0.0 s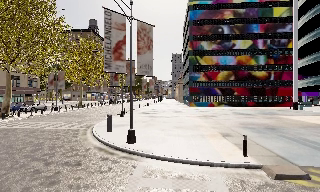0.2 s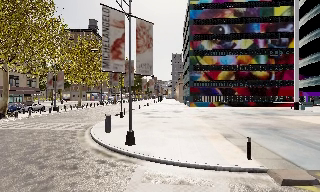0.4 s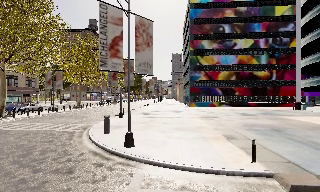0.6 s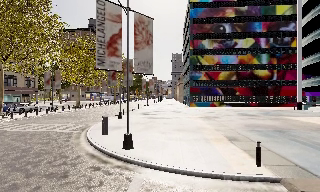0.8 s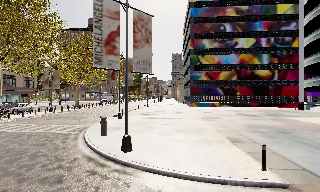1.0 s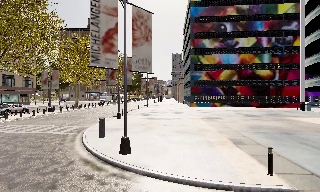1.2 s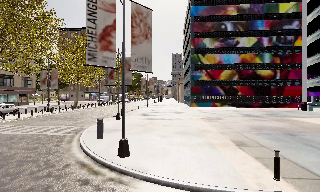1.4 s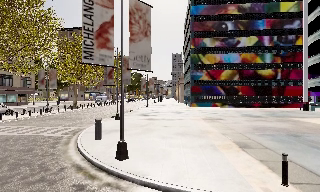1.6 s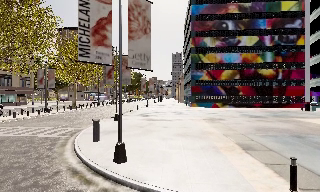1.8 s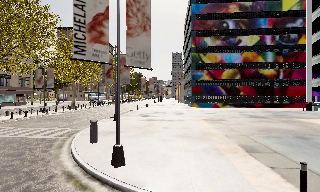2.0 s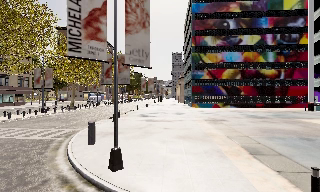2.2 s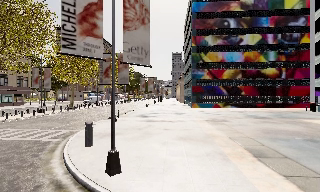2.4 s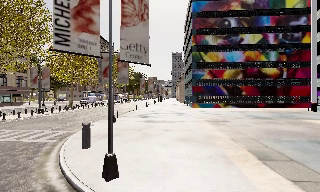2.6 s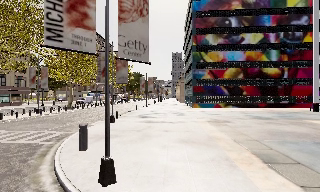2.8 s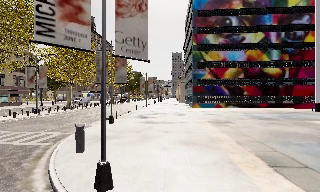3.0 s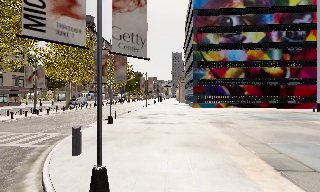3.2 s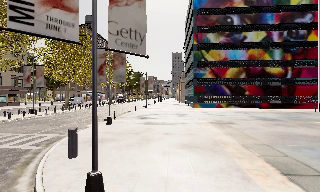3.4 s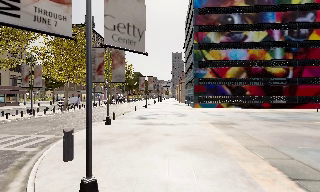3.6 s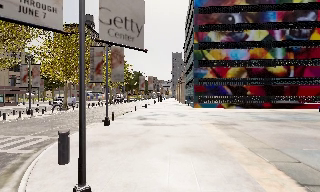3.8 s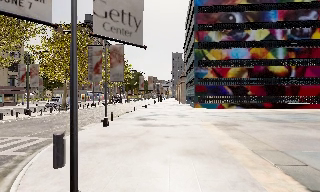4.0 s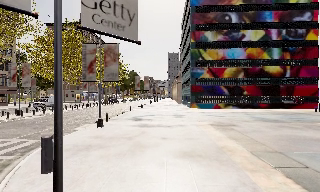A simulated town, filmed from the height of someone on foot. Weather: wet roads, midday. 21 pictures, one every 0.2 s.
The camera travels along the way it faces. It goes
forward.
0.0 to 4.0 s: The camera travels forward, about 6 m, so what stands in front looms larger.
The film runs forward here.
